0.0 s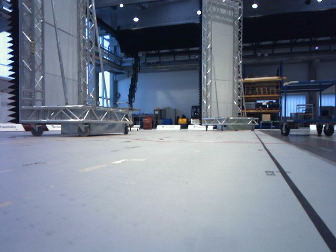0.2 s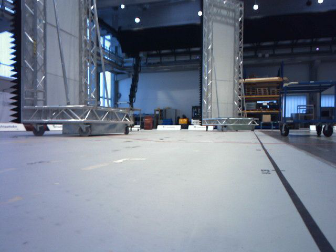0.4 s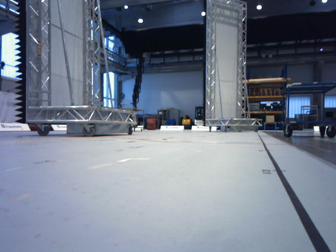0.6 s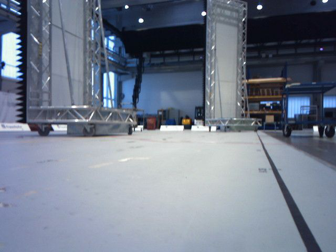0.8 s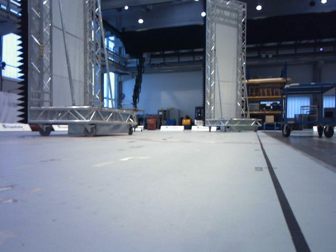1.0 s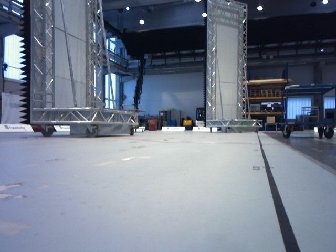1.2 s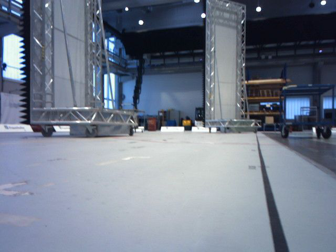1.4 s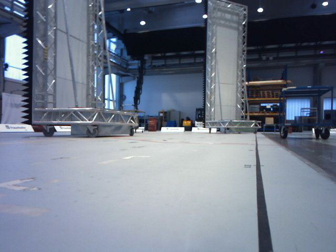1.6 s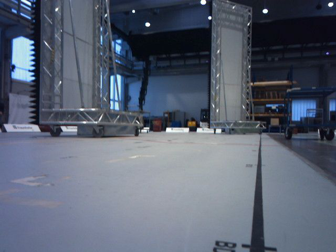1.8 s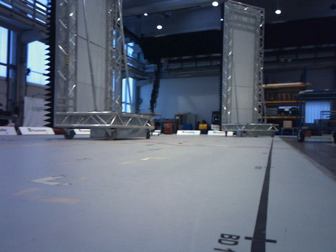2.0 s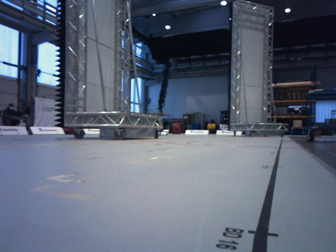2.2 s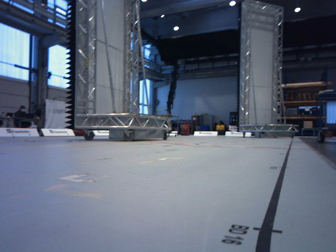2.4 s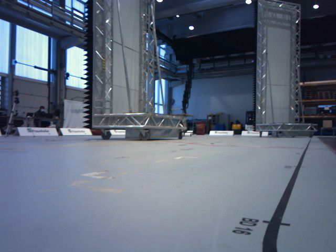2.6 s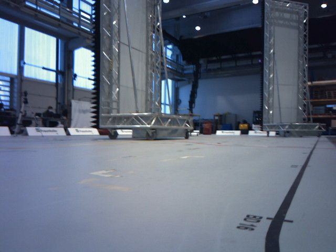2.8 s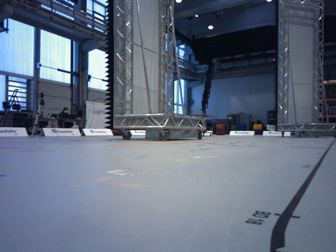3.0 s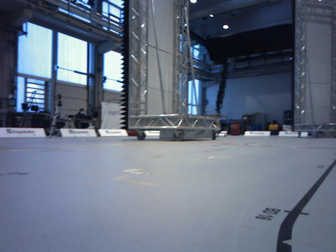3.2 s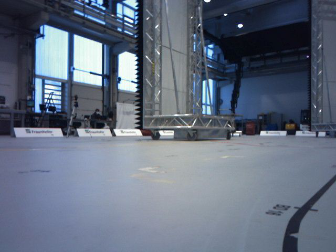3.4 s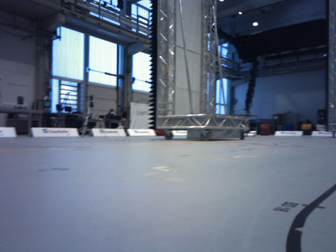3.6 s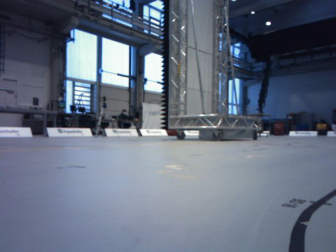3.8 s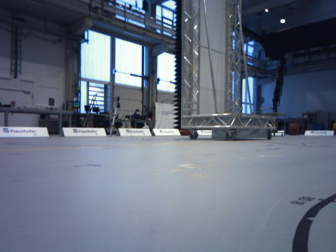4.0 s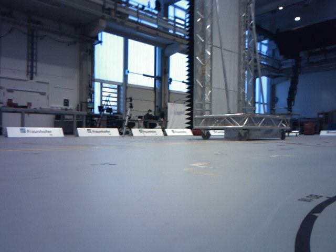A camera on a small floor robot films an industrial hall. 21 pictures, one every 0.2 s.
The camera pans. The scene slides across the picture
to the right.
The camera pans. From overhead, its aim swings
counterclockwise.
0.0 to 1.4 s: The camera travels backward, about 0.3 m, so what stands in front gets smaller.
1.4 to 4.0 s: The scene slides to the right, as the camera pans about 30 degrees to its left. It travels backward, about 0.5 m, so what stands in front gets smaller.
The film runs backward here.
